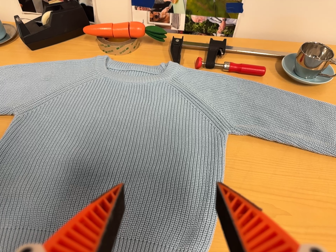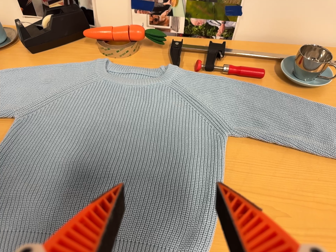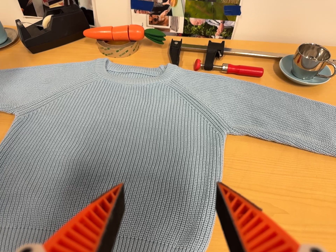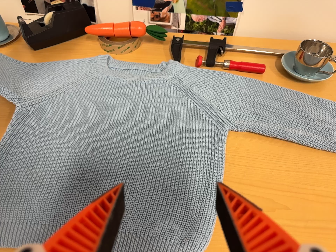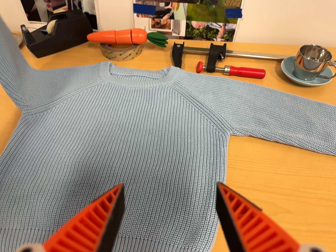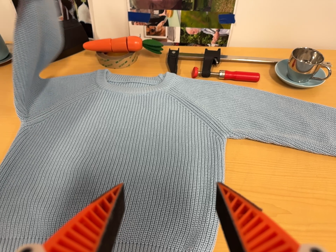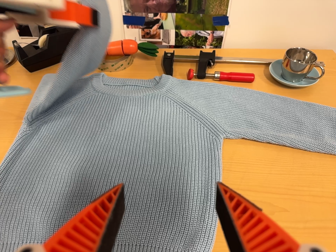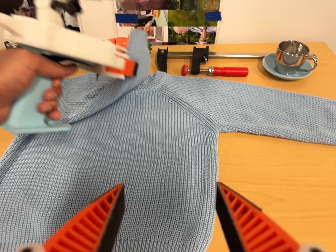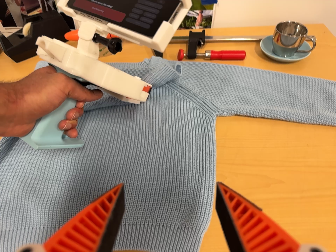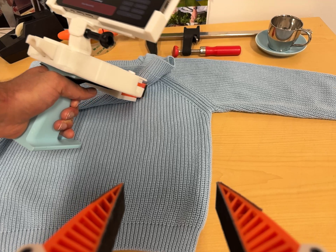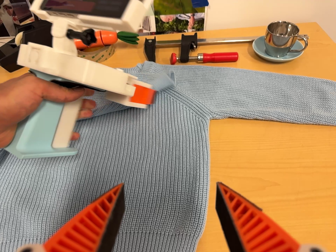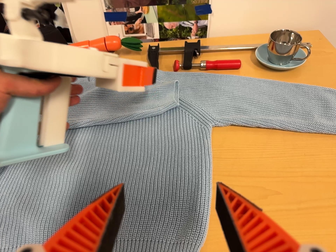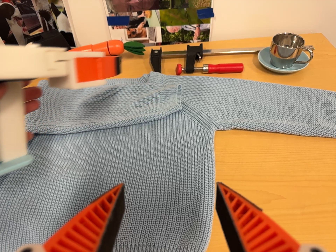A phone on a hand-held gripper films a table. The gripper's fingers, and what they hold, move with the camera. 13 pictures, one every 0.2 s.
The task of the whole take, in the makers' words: left arm across.
0.0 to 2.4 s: The camera rolls about its line of sight by about 10 degrees, and the scene rotates counterclockwise.
The film runs forward here.
